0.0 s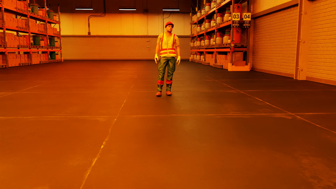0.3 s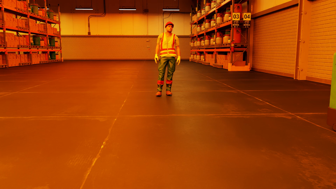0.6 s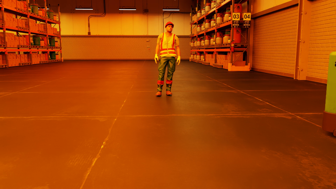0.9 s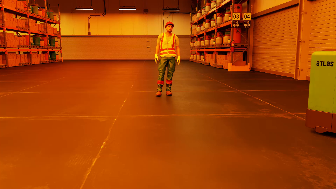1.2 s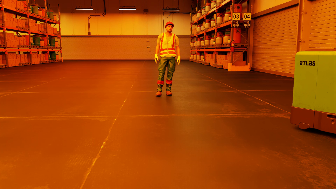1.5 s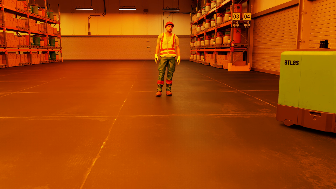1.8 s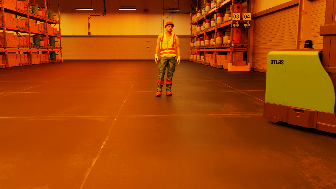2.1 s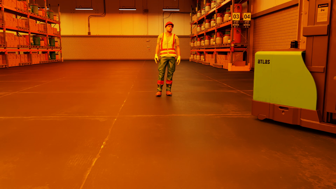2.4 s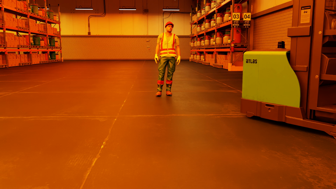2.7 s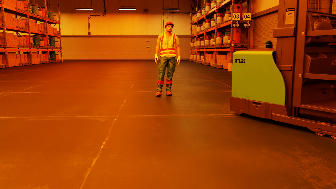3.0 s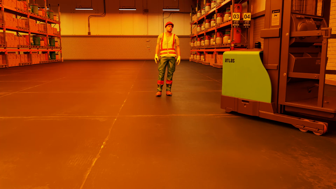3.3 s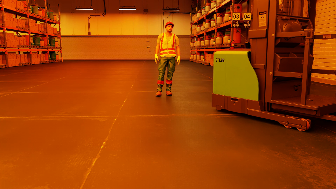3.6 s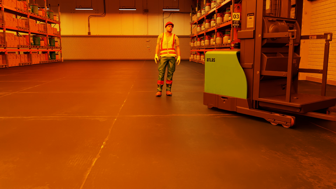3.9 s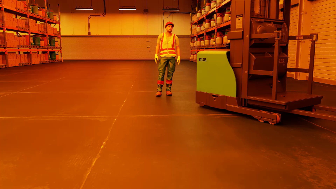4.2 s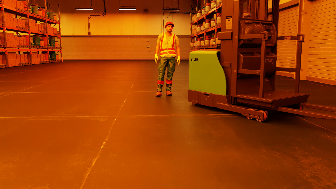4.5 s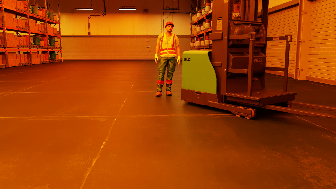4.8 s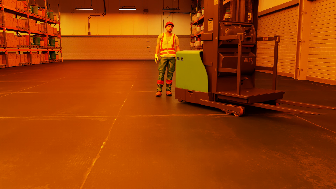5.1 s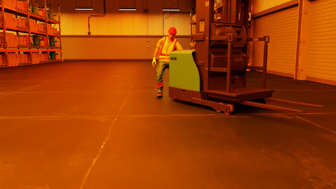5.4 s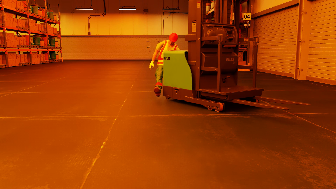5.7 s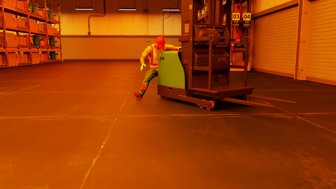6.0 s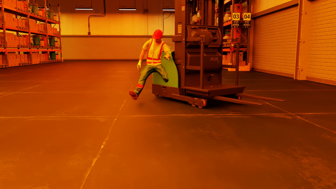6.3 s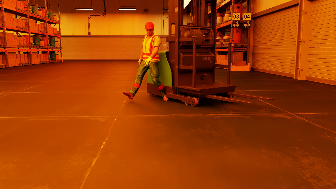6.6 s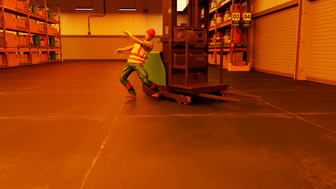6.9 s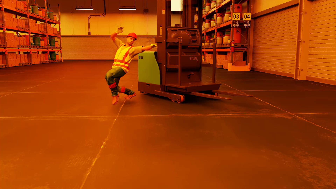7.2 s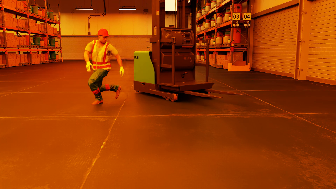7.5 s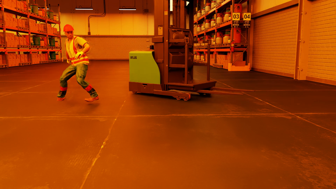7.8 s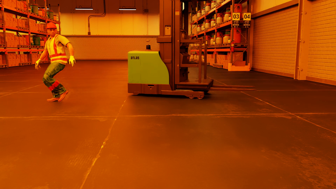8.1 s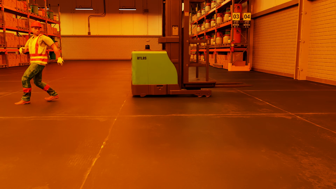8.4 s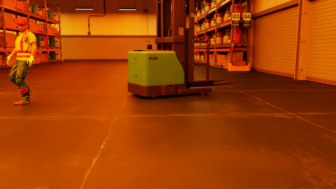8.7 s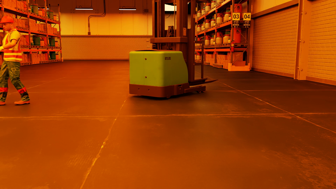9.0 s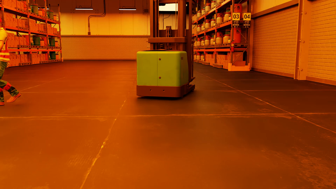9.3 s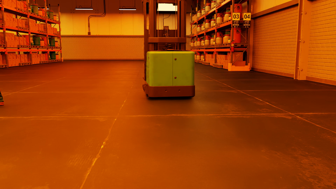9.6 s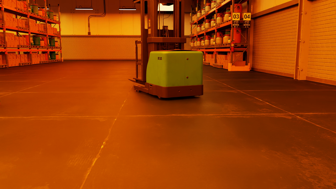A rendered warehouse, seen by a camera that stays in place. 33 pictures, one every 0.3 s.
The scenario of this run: Near miss between a forklift and a person.
